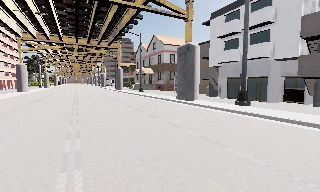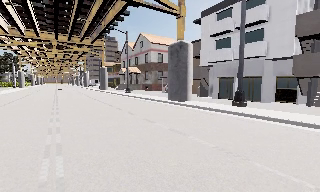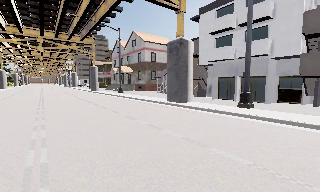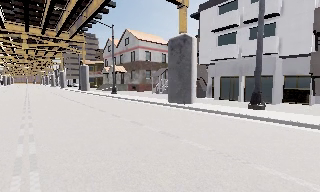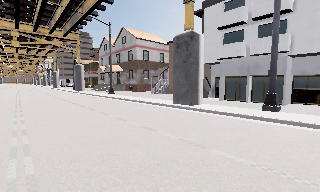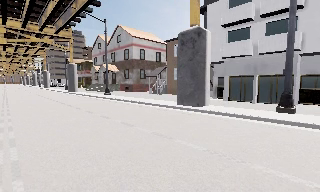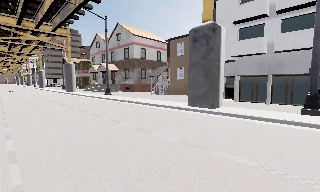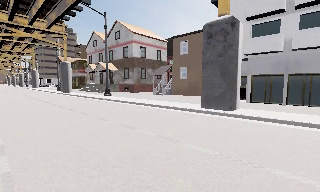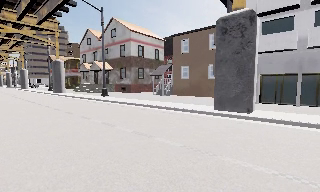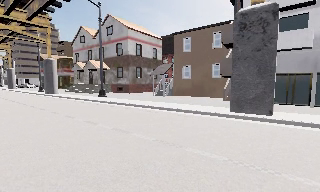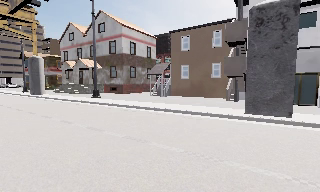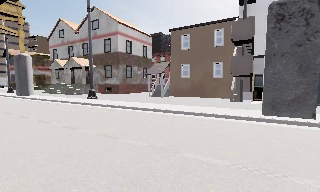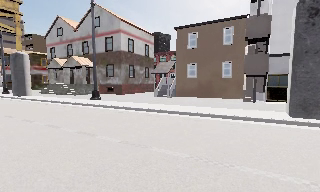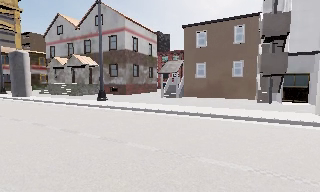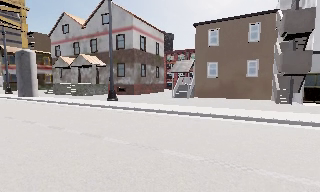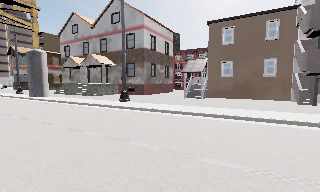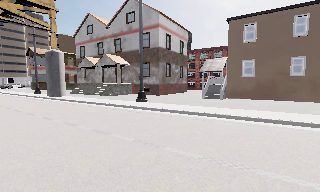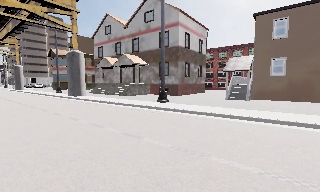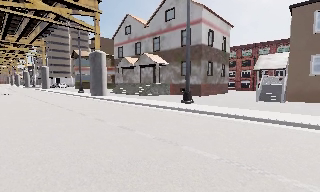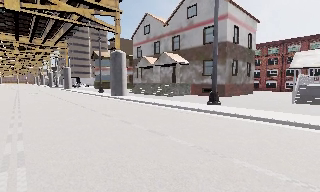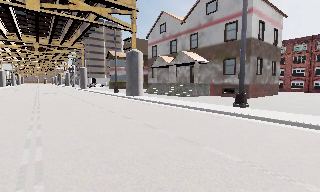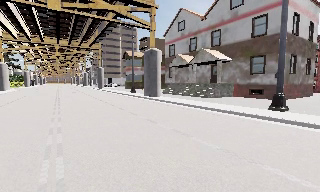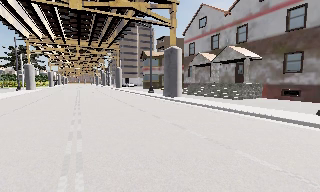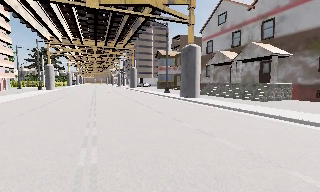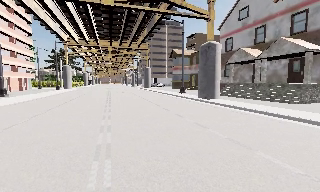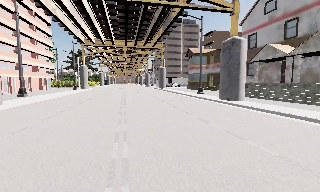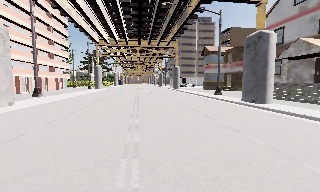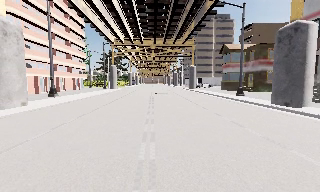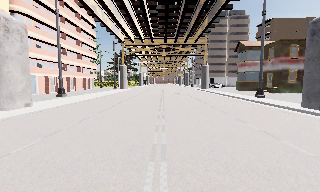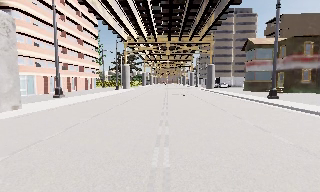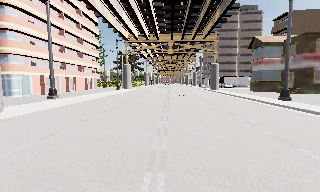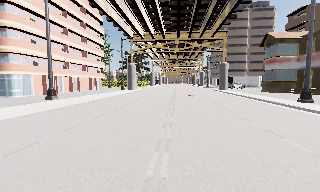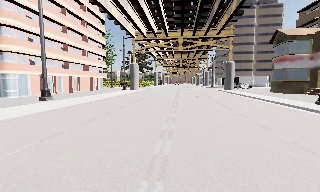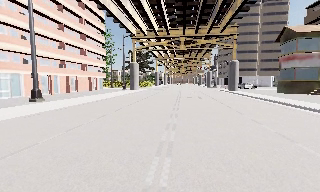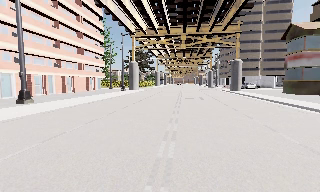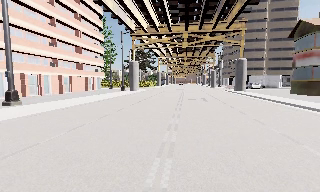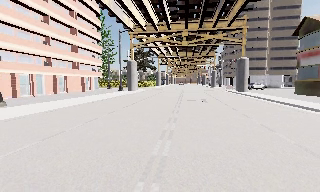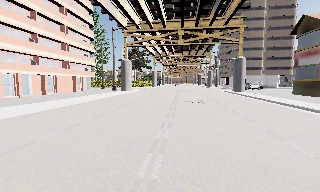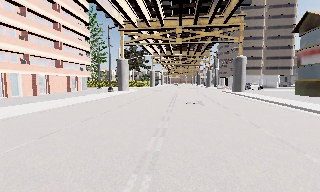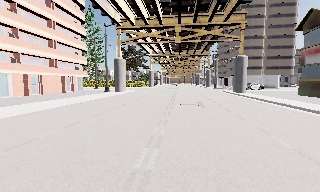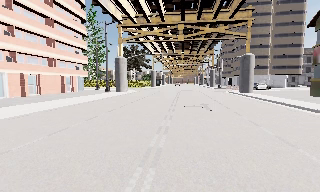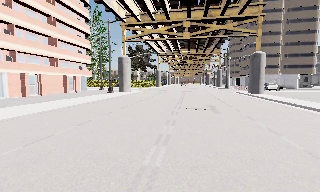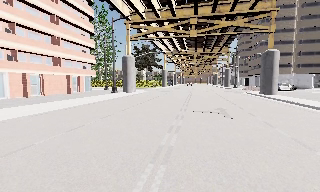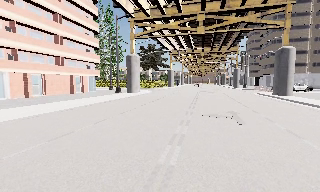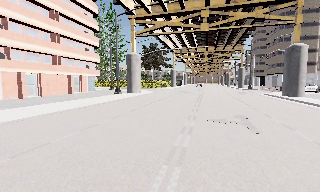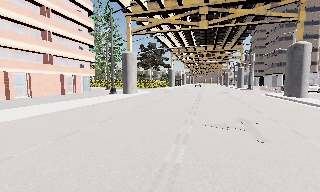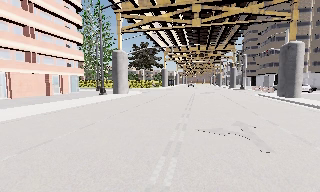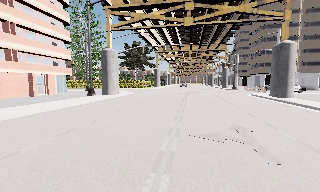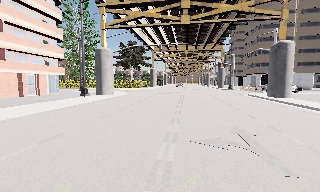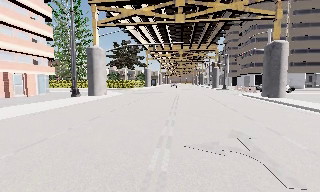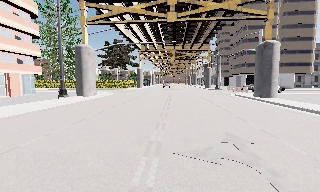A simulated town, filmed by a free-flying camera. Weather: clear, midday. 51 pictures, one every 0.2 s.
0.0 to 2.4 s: The camera pans to its right, which is clockwise from overhead, by about 35 degrees. It travels to its left and forward, about 15 m.
2.4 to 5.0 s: The scene slides to the right, as the camera pans about 50 degrees to its left. It travels forward and to its left, about 12 m.
5.0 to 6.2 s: The camera pans to its left, which is counterclockwise from overhead, by about 20 degrees. It travels forward, about 7 m, so what stands in front looms larger.
6.2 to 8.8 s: The camera pans to its left, which is counterclockwise from overhead, by about 10 degrees. It travels forward, about 13 m, so what stands in front looms larger.
8.8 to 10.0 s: The camera swings to its right by about 10 degrees, and the scene slides to the left. It travels forward, about 3.5 m, so what stands in front looms larger. It loses speed.
The film runs forward here.
